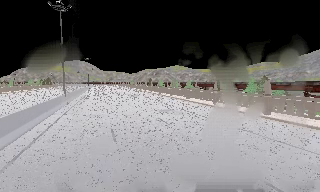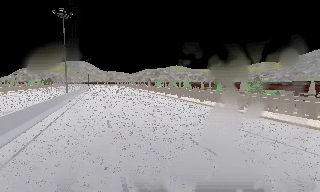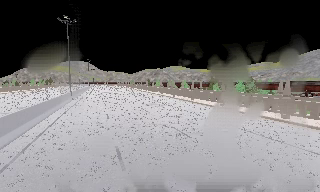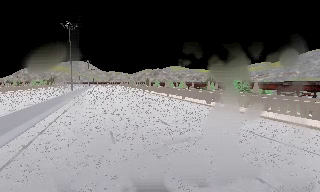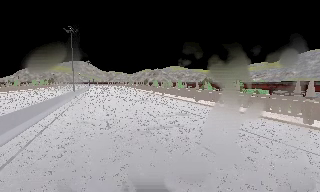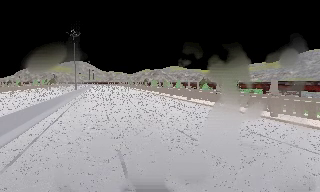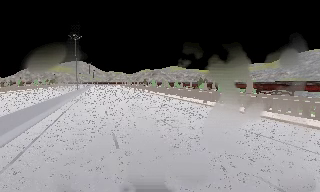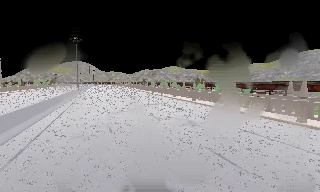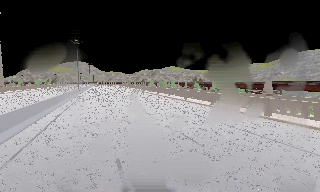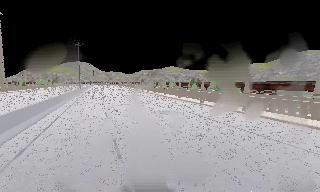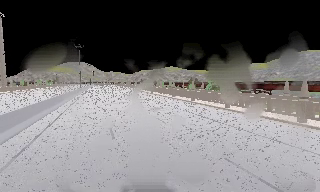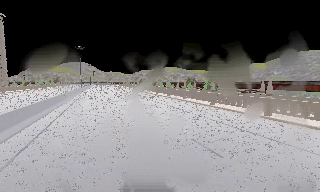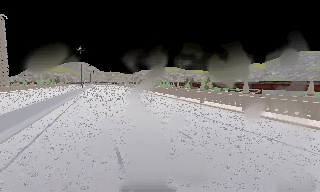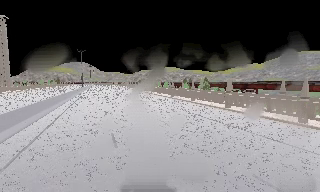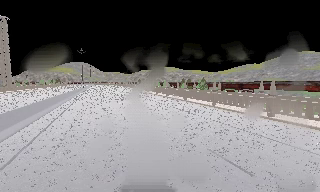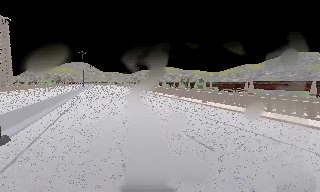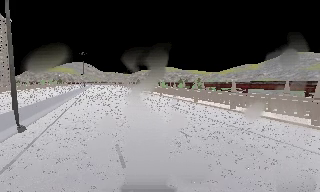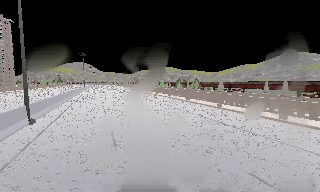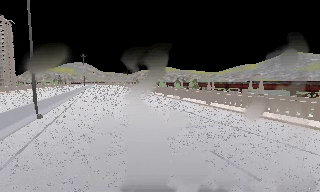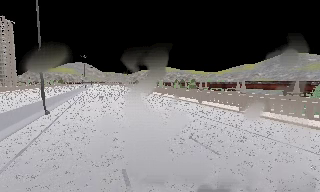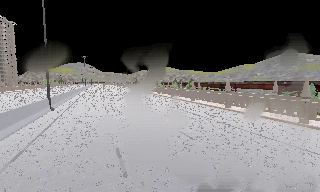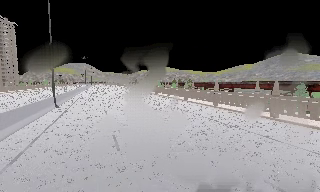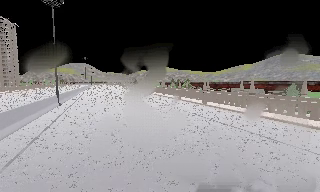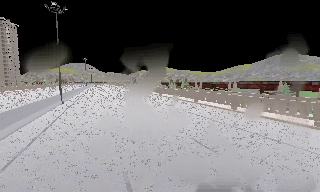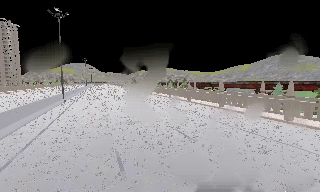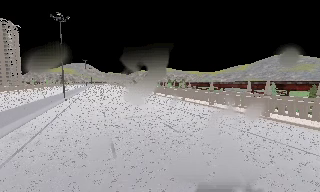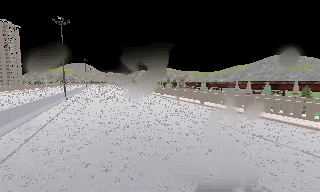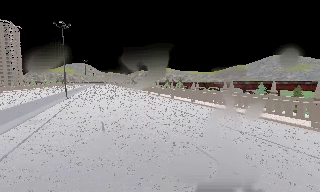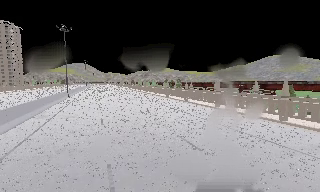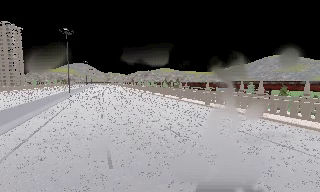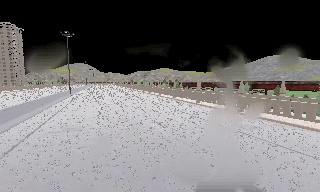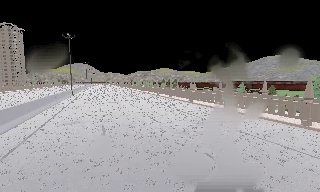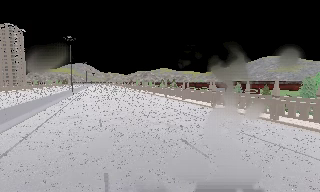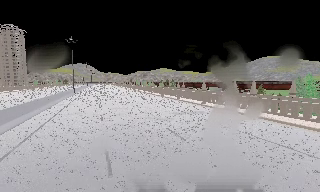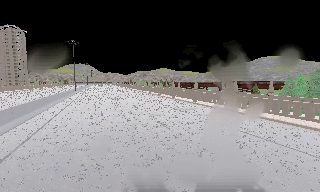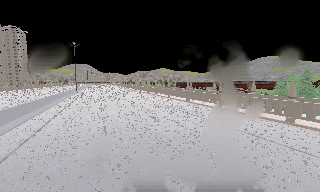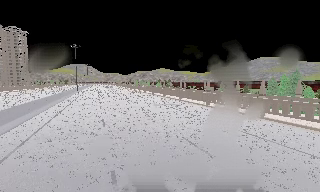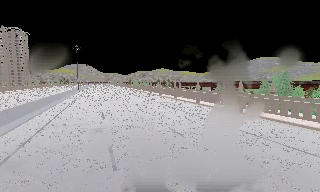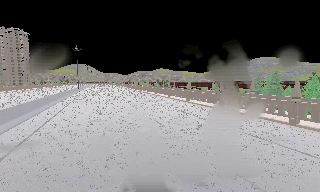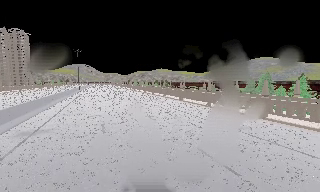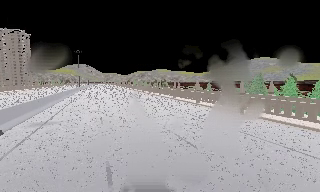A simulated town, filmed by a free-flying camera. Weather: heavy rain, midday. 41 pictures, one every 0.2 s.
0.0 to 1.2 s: The camera travels backward, about 14 m, so what stands in front gets smaller.
1.2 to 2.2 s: The camera travels backward and to its right, about 11 m, so what stands in front gets smaller.
2.2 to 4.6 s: The camera travels backward, about 20 m, so what stands in front gets smaller.
4.6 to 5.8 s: The camera travels backward and to its right, about 10 m, so what stands in front gets smaller.
5.8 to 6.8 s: The camera travels backward, about 9 m, so what stands in front gets smaller.
6.8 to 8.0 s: The camera travels backward and to its right, about 12 m, so what stands in front gets smaller.
The film runs backward here.
